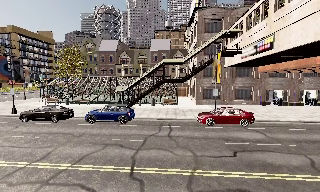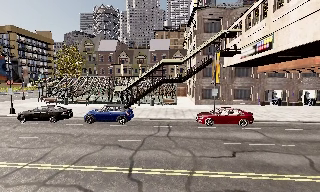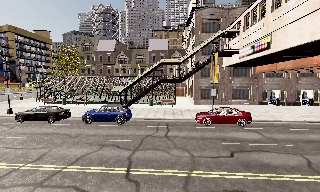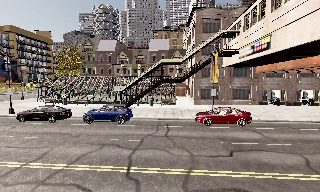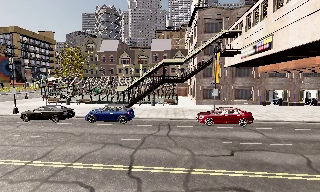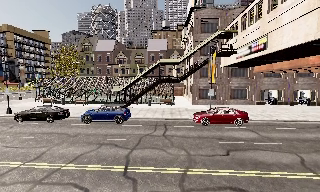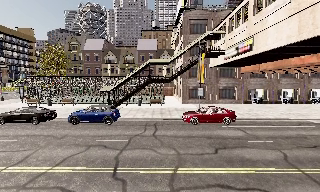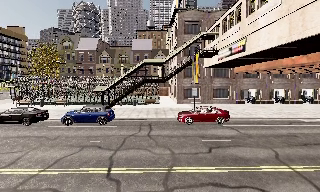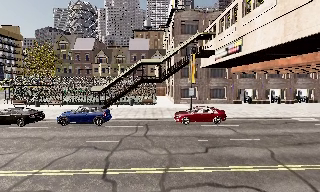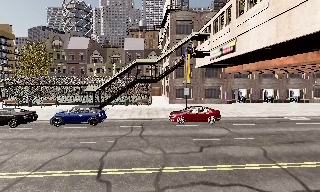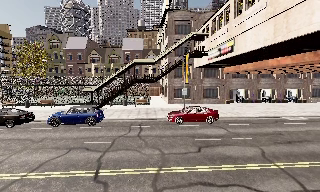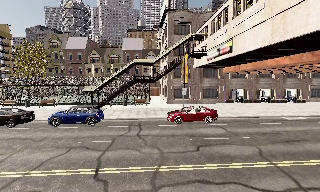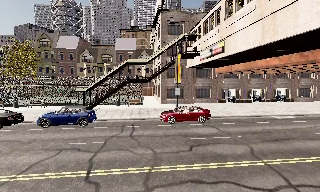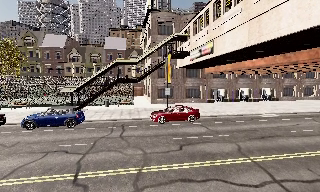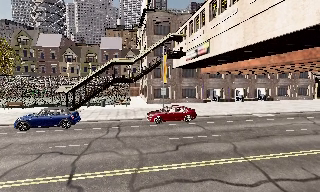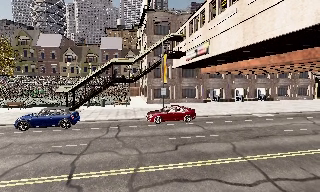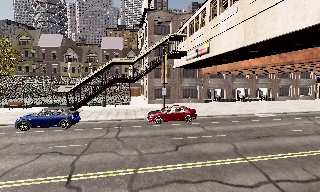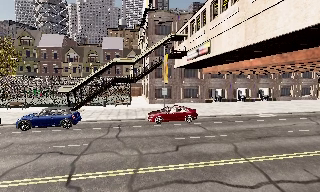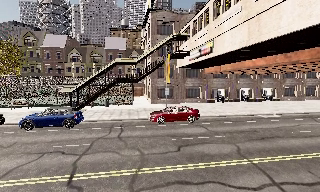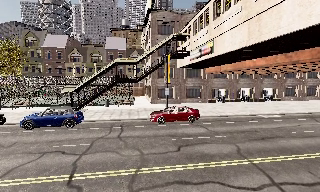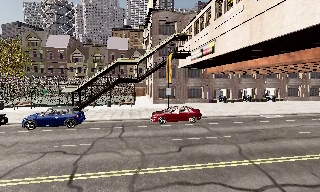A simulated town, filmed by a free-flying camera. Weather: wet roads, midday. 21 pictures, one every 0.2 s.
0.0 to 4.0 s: The camera swings to its right by about 15 degrees, and the scene slides to the left. It travels to its right, about 1 m, so close, fixed things drift to the left.
The film runs forward here.
